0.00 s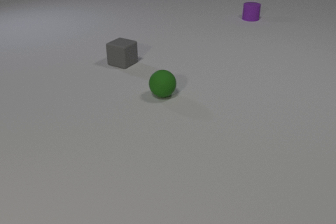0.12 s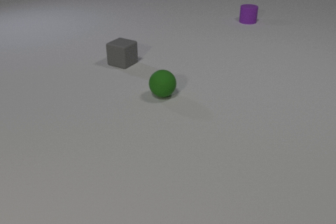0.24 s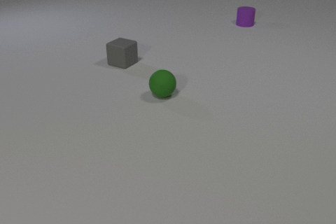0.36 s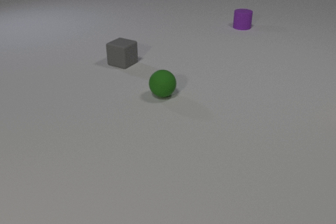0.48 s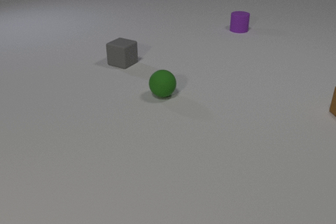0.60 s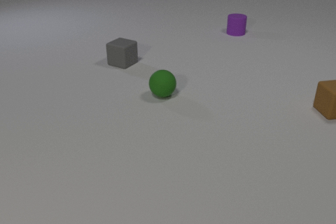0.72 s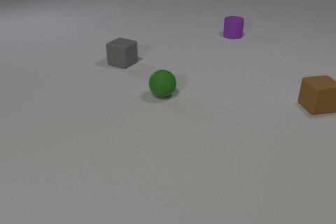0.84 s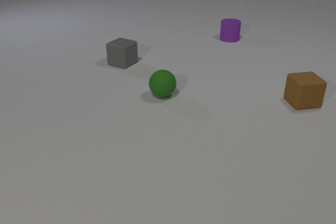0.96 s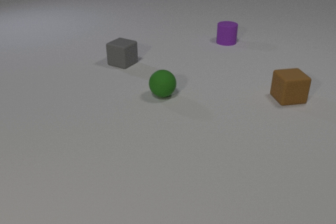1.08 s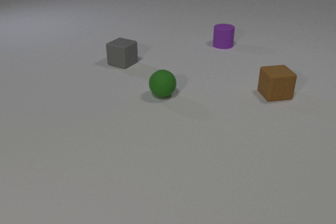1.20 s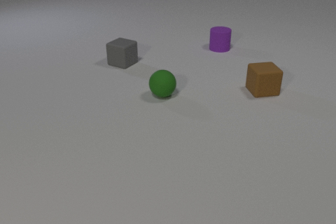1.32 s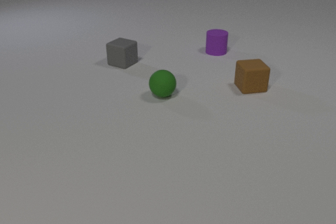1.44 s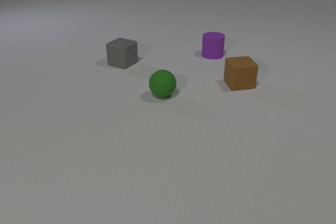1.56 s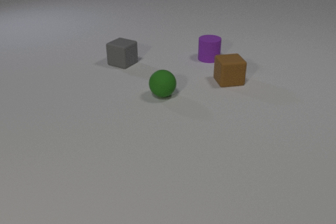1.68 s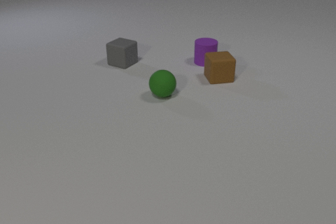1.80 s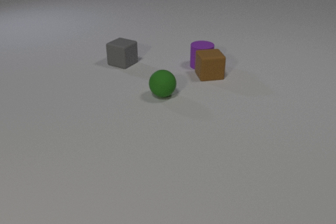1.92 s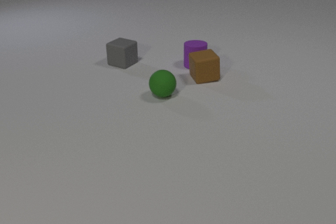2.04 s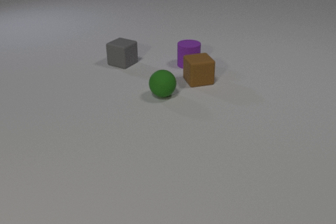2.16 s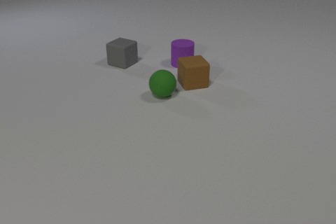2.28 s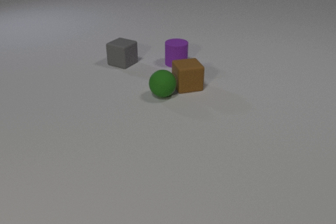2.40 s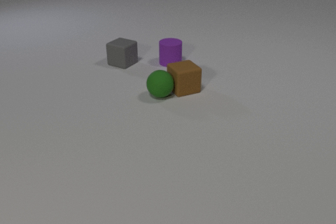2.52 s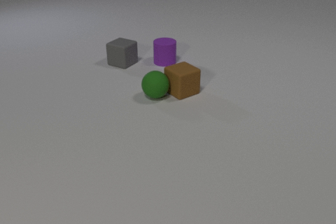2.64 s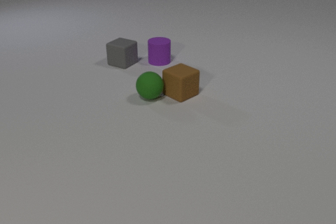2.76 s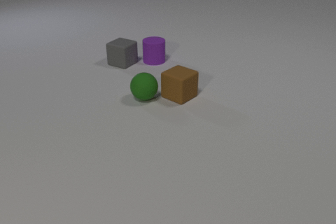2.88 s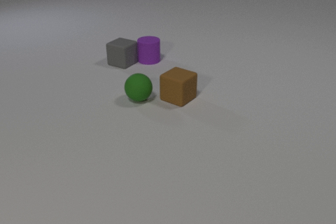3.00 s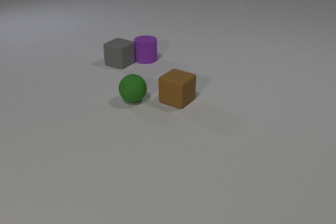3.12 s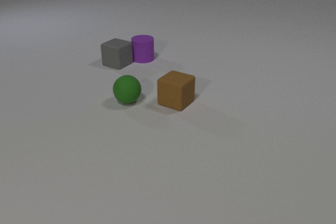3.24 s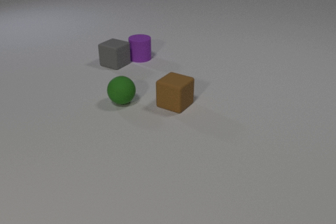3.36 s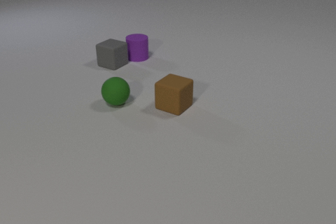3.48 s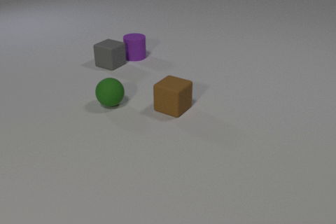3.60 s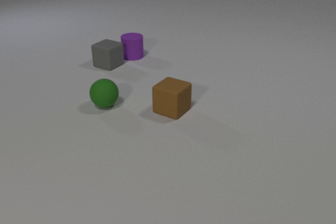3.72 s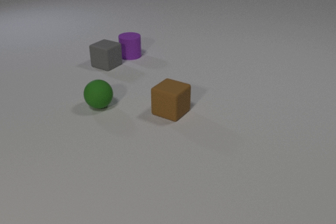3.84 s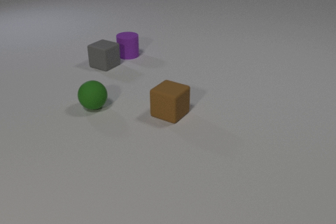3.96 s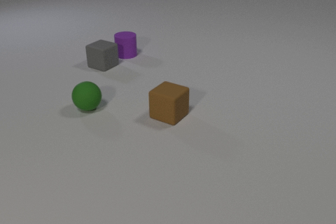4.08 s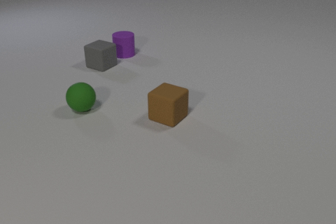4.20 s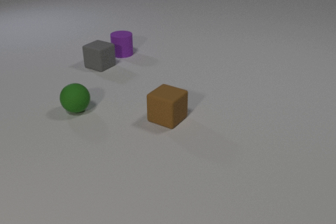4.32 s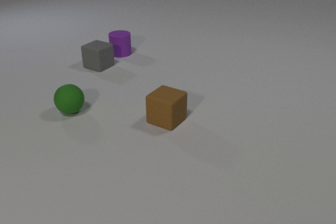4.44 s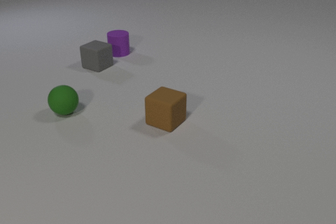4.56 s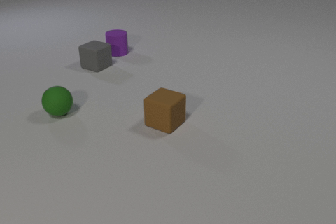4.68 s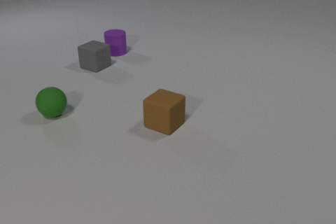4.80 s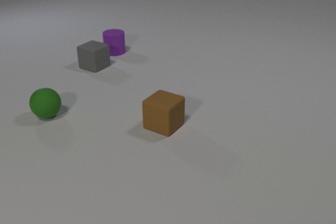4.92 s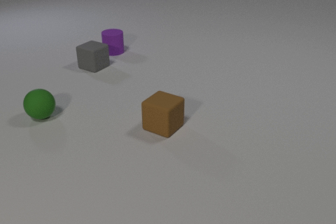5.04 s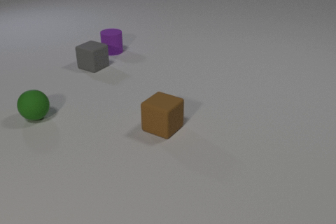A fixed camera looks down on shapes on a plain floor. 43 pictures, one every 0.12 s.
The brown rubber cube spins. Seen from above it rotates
counterclockwise.
The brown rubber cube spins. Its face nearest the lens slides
to the right.
0.00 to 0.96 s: The brown rubber cube comes in at the right edge, slides to the left. The purple rubber cylinder slides toward the camera.
0.96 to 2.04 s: The brown rubber cube slides to the left. The purple rubber cylinder slides toward the camera and to the left. The brown rubber cube and the purple rubber cylinder collide.
2.04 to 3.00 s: The brown rubber cube slides toward the camera and to the left, spins counterclockwise seen from above by about 45 degrees, its near face sliding to the right. The purple rubber cylinder slides to the left. The green rubber sphere rolls to the left. The brown rubber cube and the green rubber sphere collide. The purple rubber cylinder and the gray rubber cube collide.
3.00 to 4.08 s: The brown rubber cube slides toward the camera. The purple rubber cylinder slides to the left and away from the camera. The green rubber sphere rolls to the left. The gray rubber cube slides to the left.
4.08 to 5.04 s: The brown rubber cube slides toward the camera. The purple rubber cylinder slides to the left and away from the camera. The green rubber sphere rolls to the left. The gray rubber cube slides to the left.
How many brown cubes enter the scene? 1.
Are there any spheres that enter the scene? no.
How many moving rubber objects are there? 4.
